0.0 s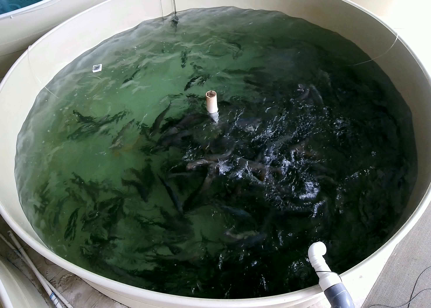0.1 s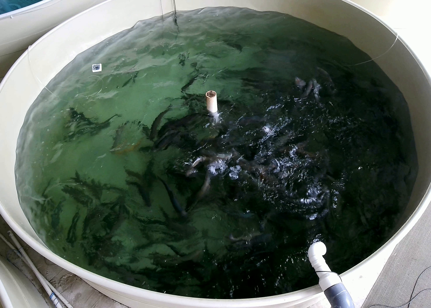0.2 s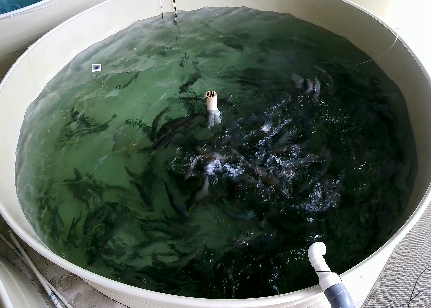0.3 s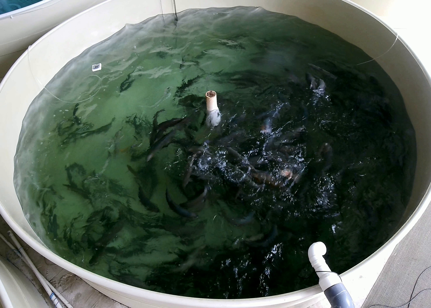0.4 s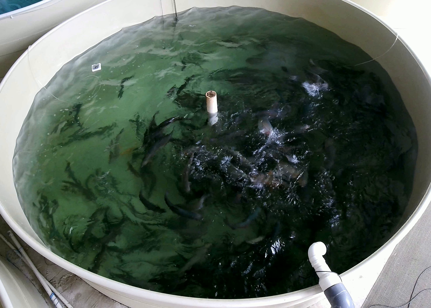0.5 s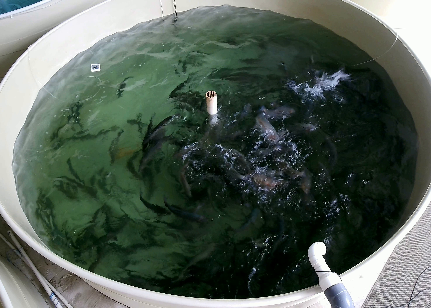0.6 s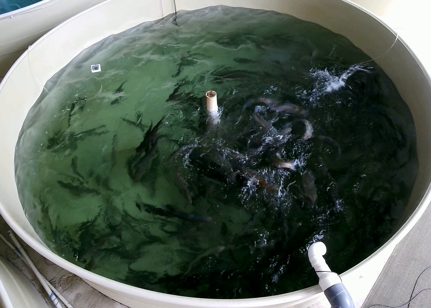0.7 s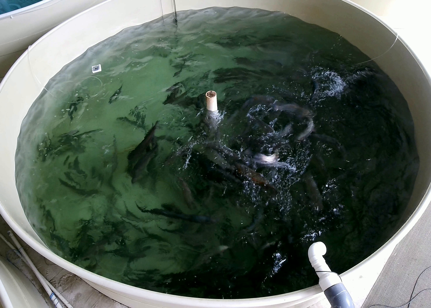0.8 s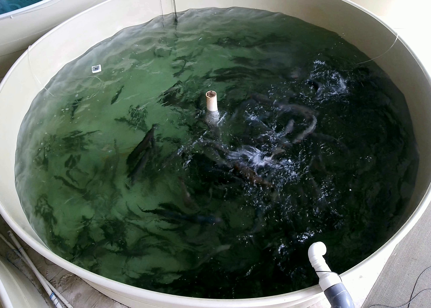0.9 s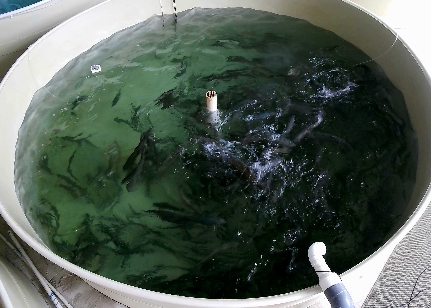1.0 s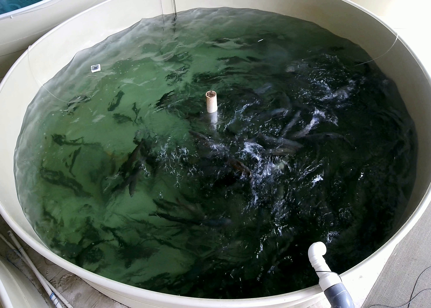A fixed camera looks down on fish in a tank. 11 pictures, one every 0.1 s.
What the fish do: Strong feeding.
